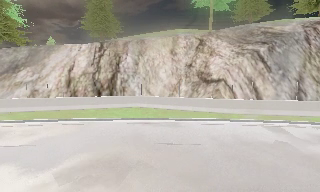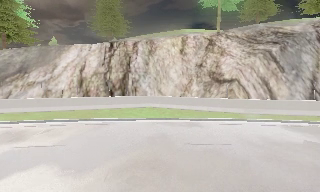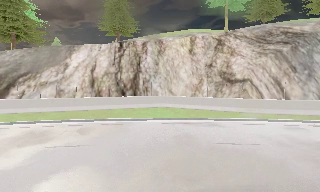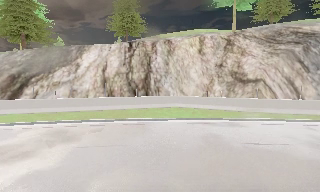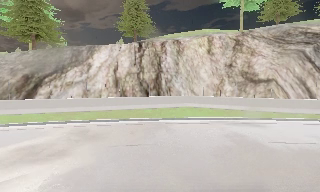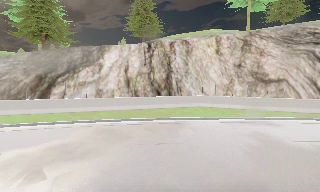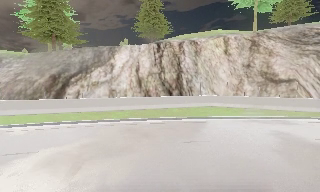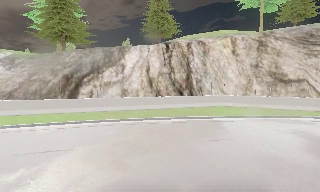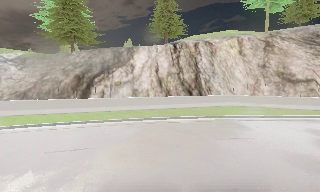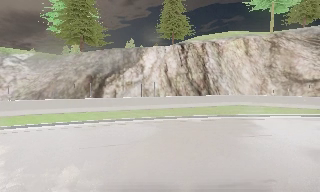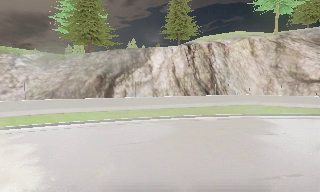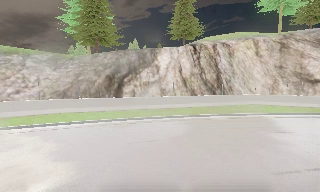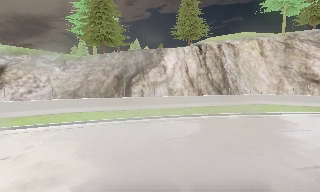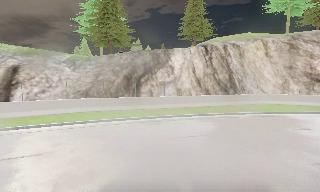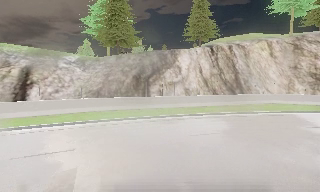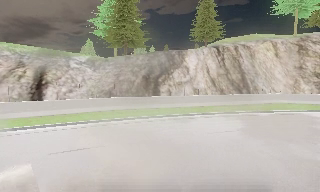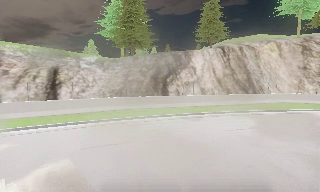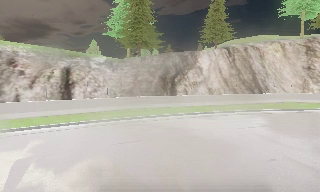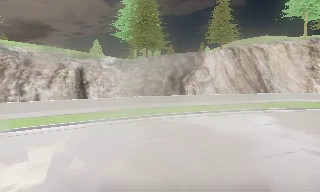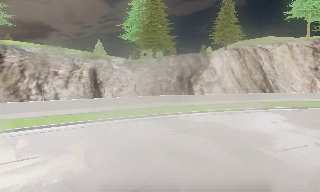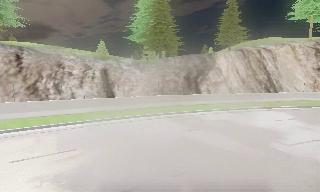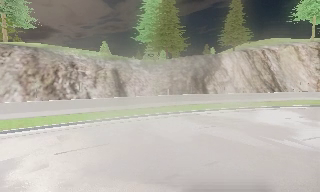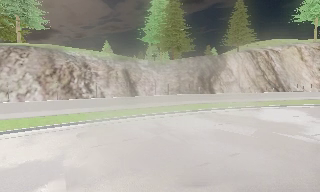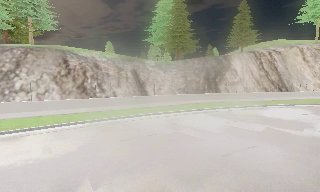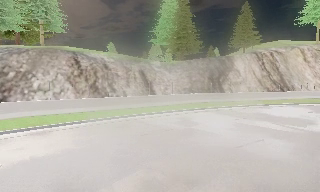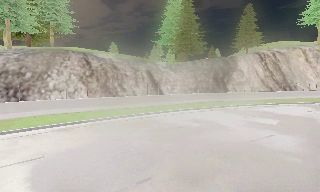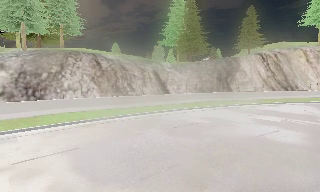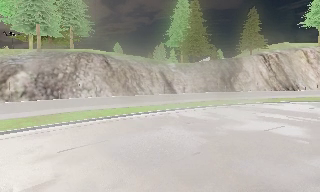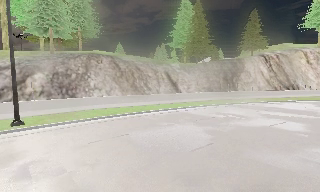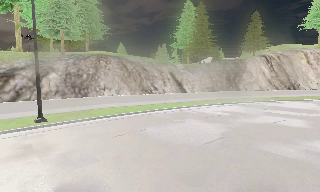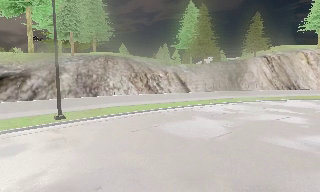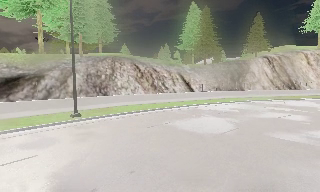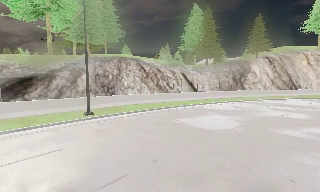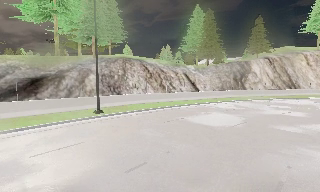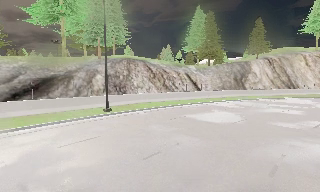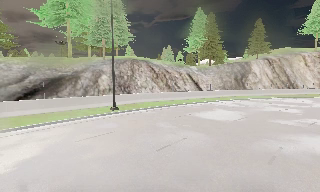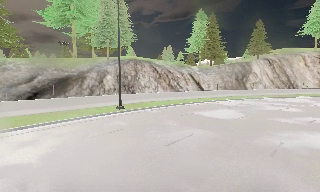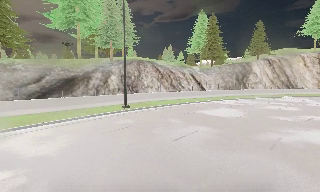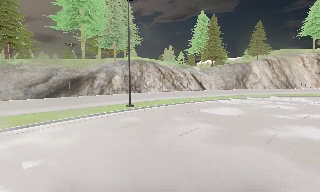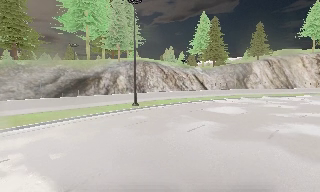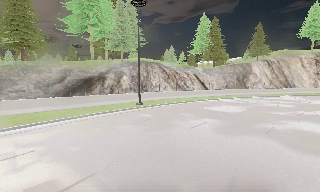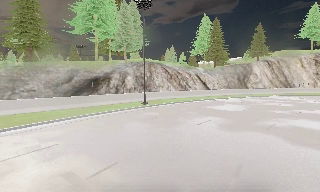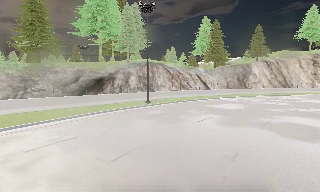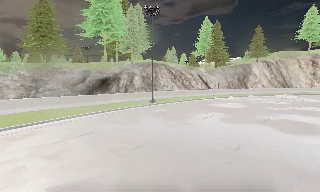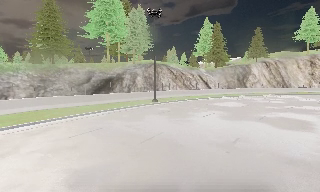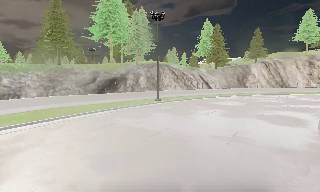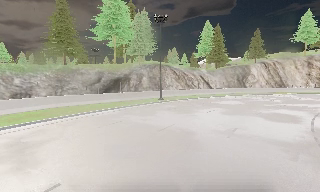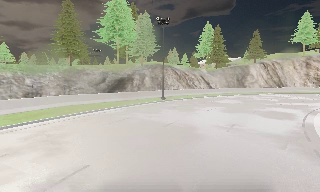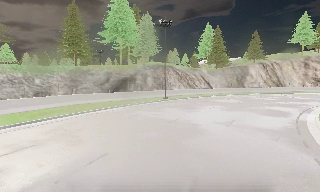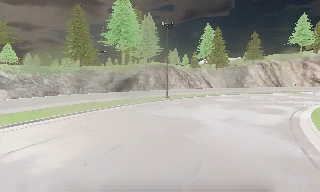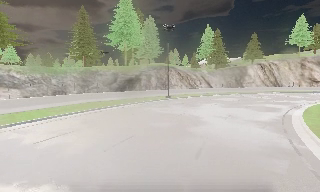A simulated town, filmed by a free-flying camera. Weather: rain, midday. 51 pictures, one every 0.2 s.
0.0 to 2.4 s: The camera travels to its left, about 14 m, so close, fixed things drift to the right.
2.4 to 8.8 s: The camera travels to its left and backward, about 35 m, so close, fixed things drift to the right.
8.8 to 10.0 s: The camera travels backward, about 6 m, so what stands in front gets smaller.
The film runs backward here.
